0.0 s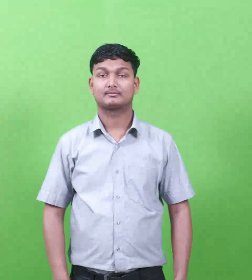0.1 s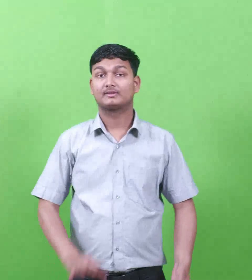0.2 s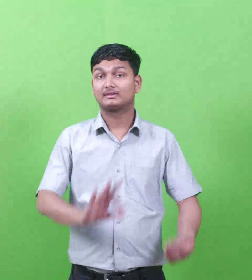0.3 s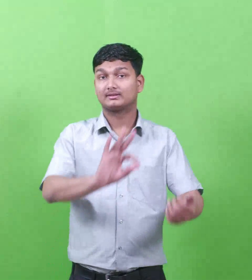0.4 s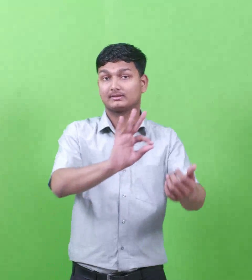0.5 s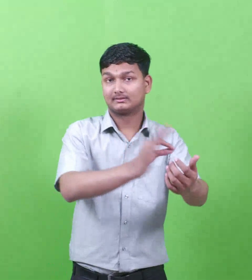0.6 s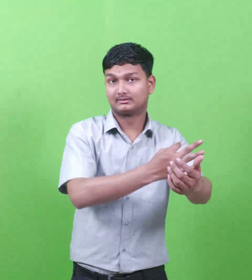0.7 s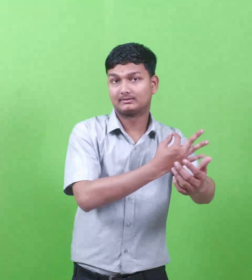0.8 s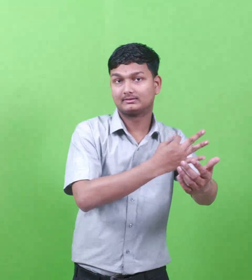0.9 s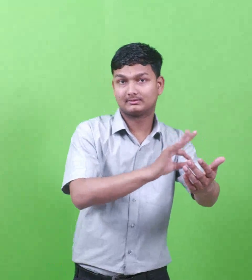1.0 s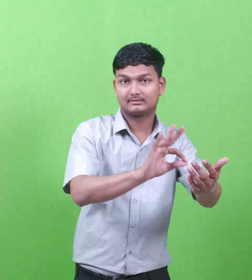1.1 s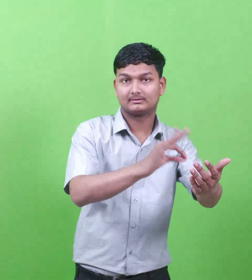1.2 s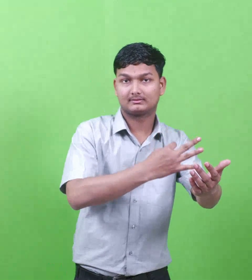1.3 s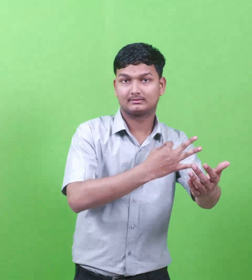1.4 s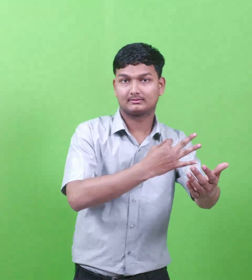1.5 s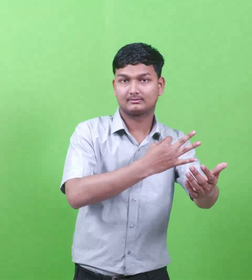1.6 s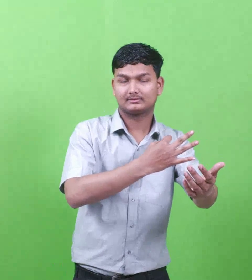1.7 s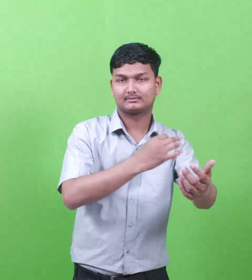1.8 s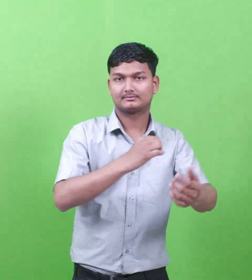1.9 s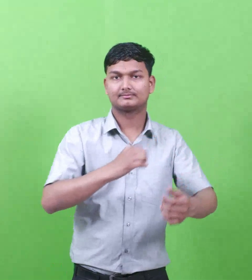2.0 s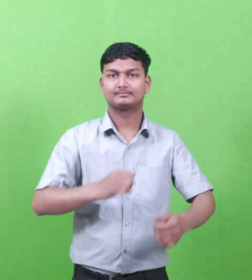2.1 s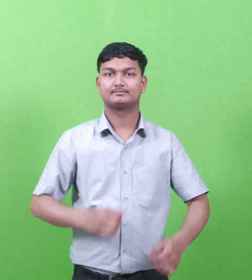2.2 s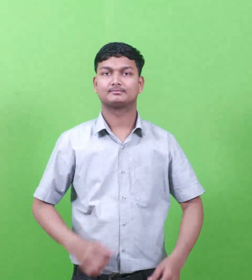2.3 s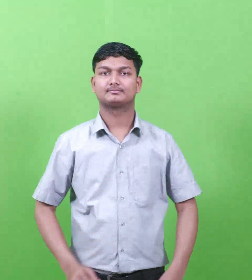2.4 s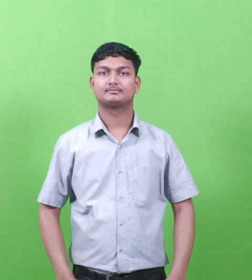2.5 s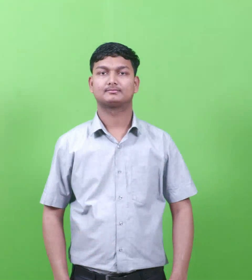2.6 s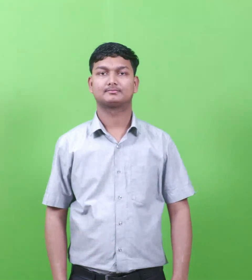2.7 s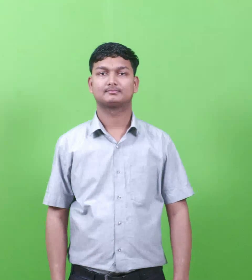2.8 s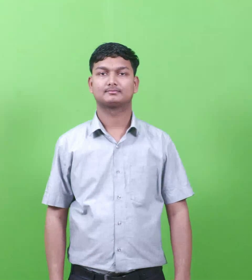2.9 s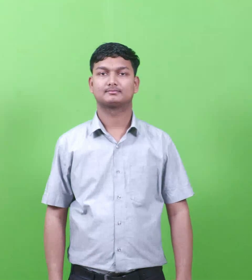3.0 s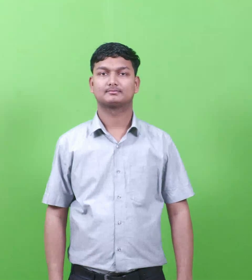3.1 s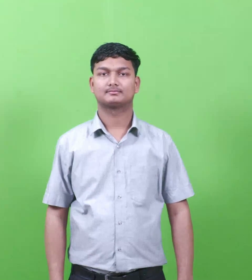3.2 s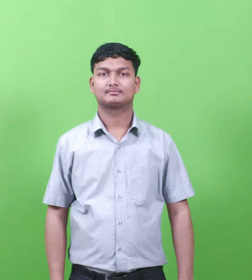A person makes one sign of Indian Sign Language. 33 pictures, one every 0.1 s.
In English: psalms
